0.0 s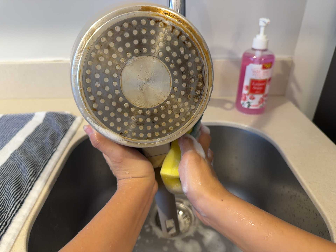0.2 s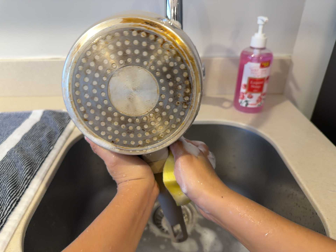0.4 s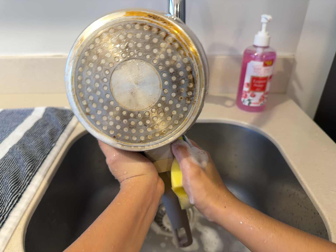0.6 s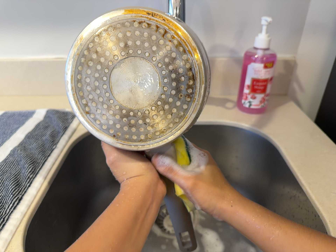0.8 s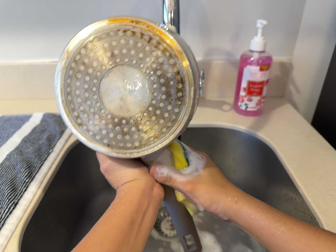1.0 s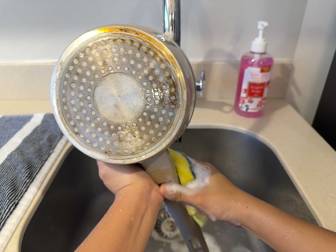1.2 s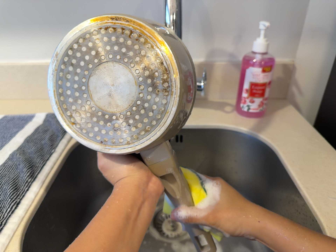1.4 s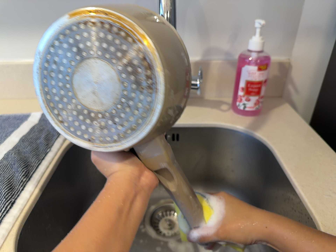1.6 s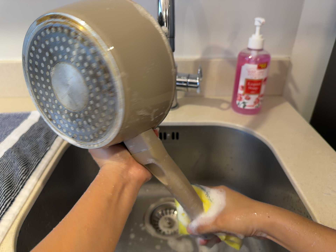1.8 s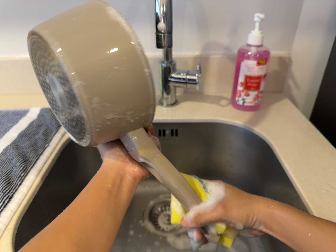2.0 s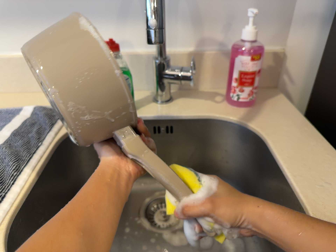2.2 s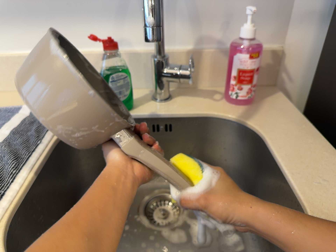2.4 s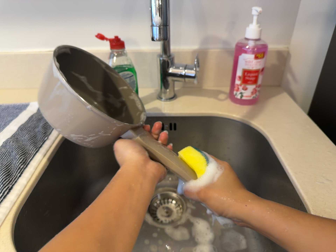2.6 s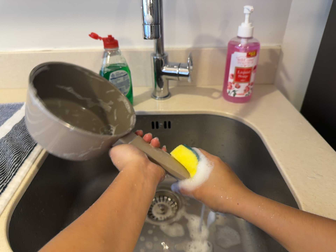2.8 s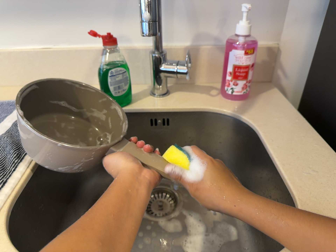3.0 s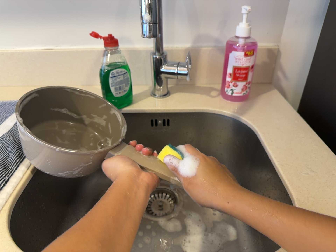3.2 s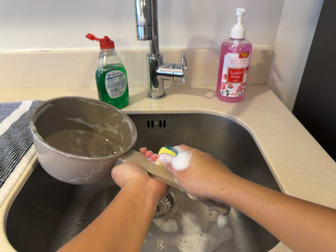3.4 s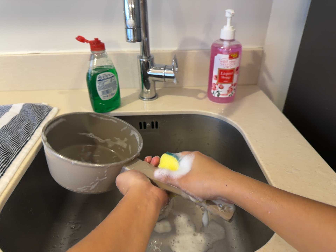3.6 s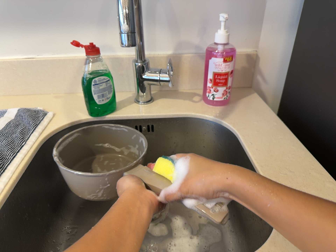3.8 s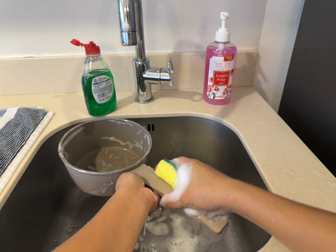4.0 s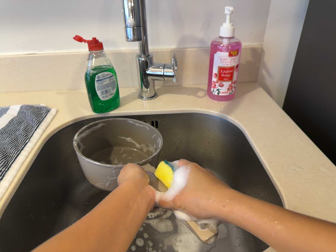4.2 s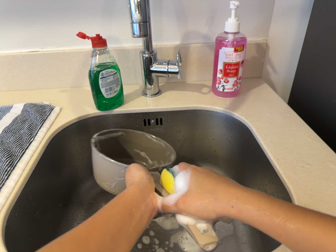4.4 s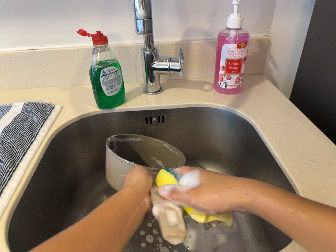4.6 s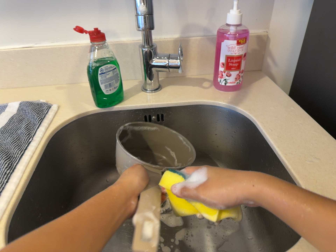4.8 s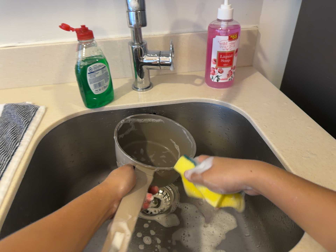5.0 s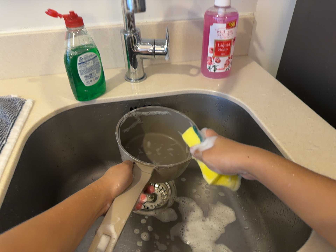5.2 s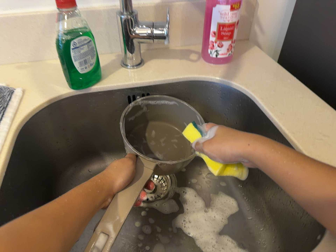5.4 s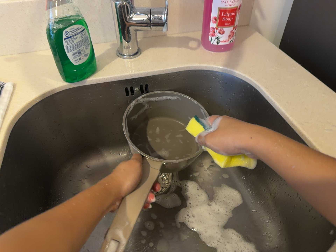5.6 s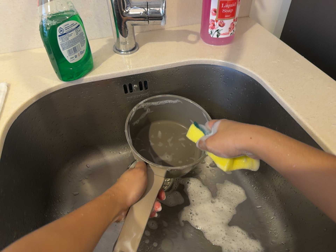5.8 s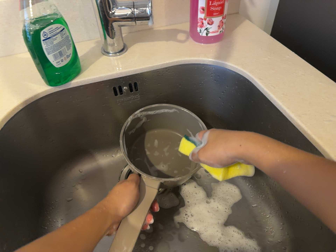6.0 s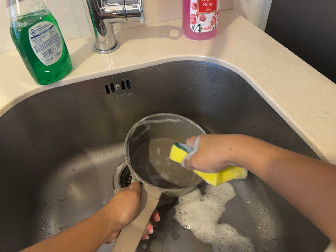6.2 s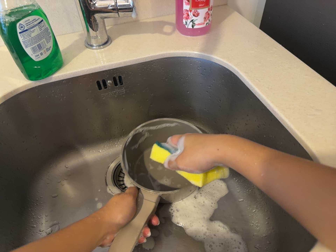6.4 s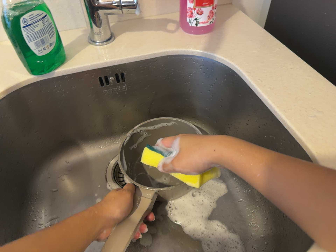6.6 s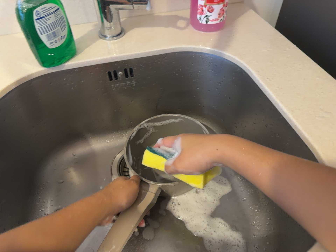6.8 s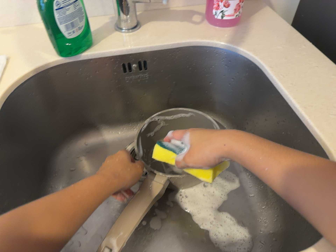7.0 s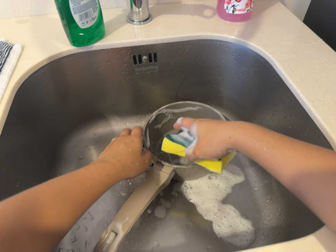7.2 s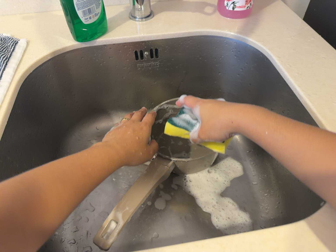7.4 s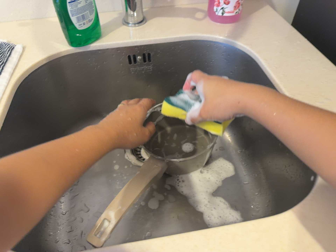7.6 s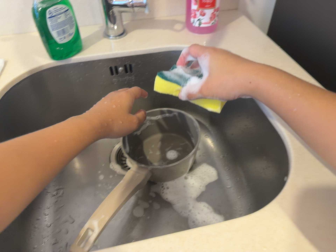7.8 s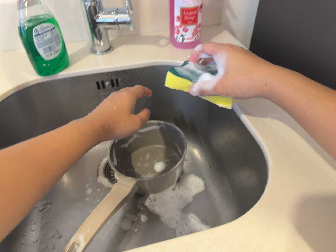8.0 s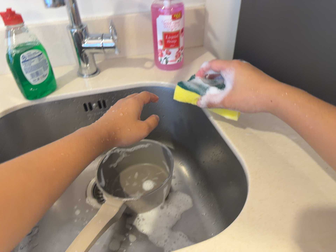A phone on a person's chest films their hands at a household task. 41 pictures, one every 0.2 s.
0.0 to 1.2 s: The camera keeps its place and its aim.
1.2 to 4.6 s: The camera shifts only a little, or ends up much as it began.
4.6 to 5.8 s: The camera travels forward and to its left, about 12 cm, so what stands in front looms larger. Its aim tips toward the bottom of its view by about 10 degrees, and the scene shifts upward. It rolls about its line of sight by about 10 degrees, and the scene rotates counterclockwise.
5.8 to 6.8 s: The camera shifts only a little, or ends up much as it began.
6.8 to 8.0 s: The camera travels backward and to its right, about 9 cm, so what stands in front gets smaller. Its aim tips toward the top of its view by about 10 degrees, and the scene shifts downward.
The film runs forward here.
